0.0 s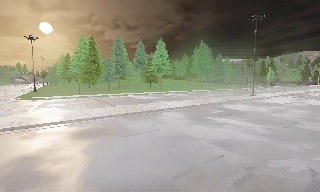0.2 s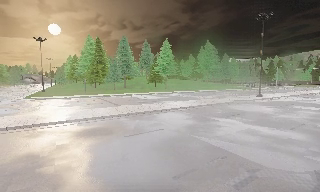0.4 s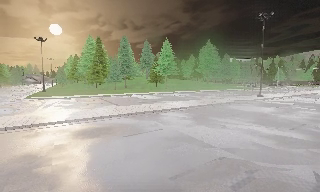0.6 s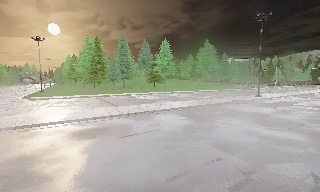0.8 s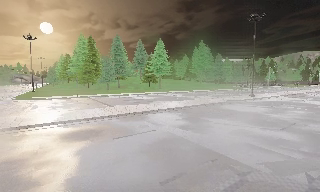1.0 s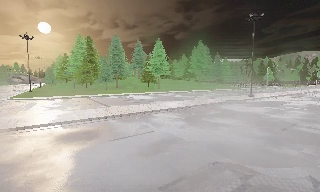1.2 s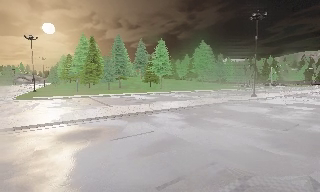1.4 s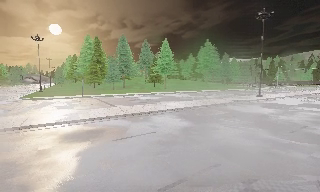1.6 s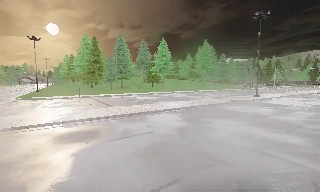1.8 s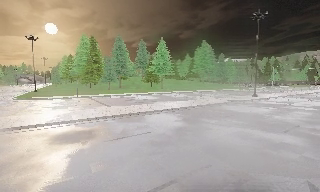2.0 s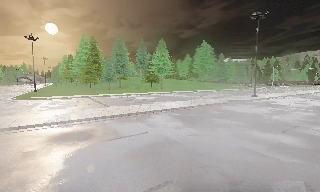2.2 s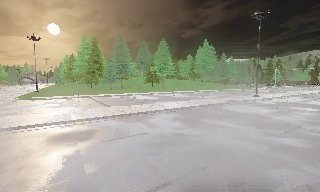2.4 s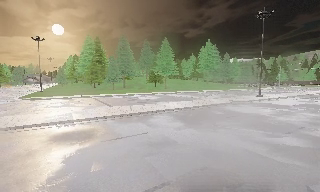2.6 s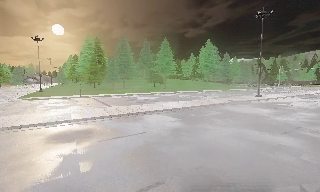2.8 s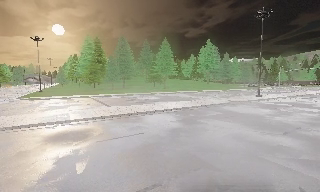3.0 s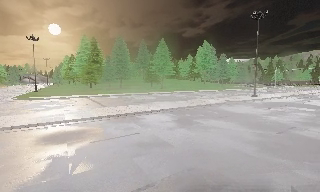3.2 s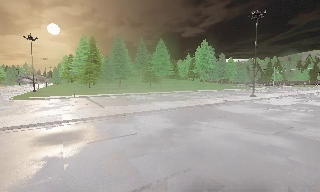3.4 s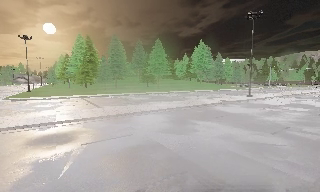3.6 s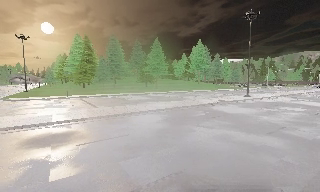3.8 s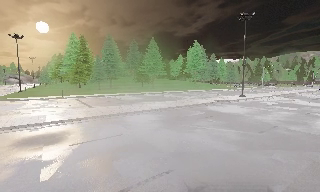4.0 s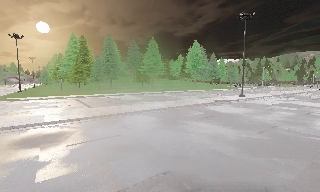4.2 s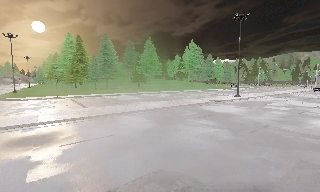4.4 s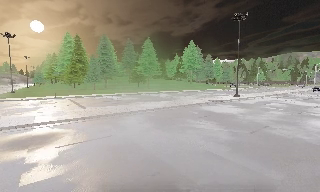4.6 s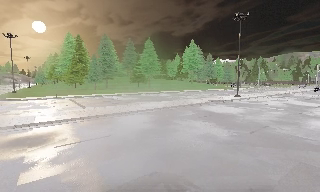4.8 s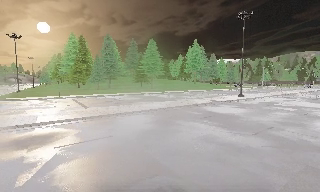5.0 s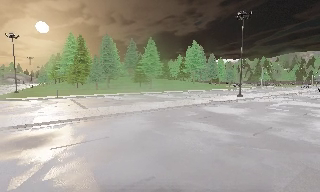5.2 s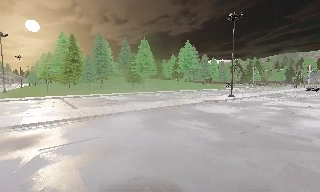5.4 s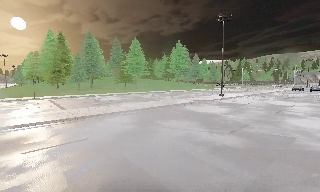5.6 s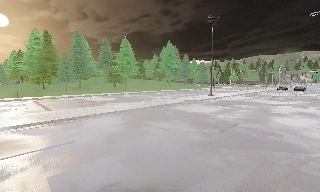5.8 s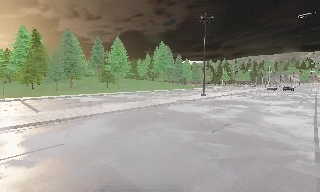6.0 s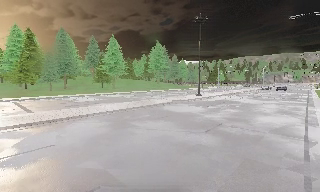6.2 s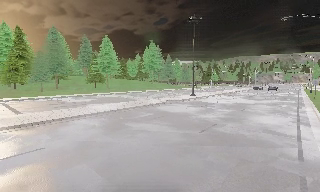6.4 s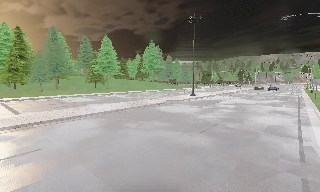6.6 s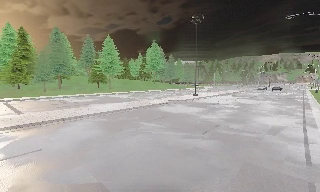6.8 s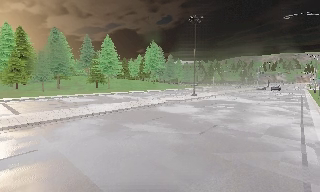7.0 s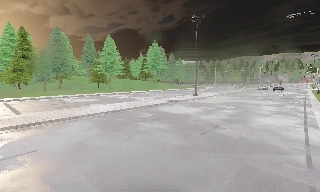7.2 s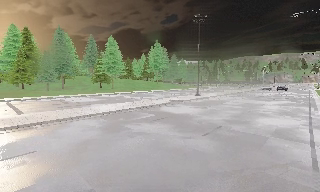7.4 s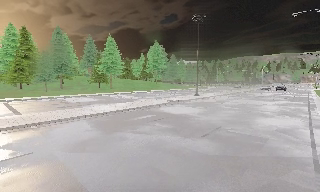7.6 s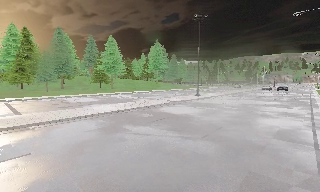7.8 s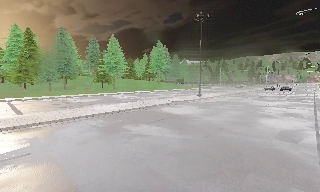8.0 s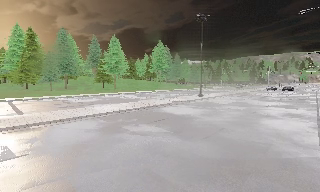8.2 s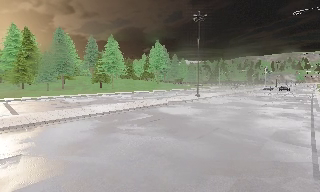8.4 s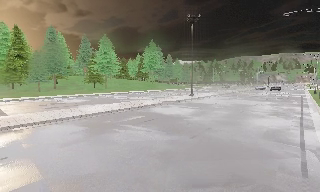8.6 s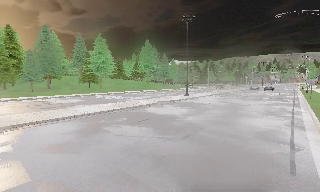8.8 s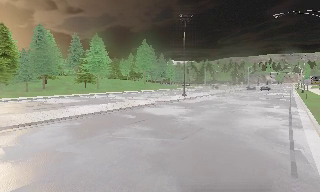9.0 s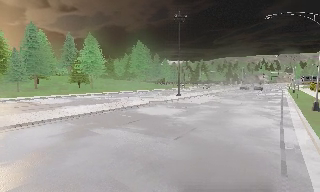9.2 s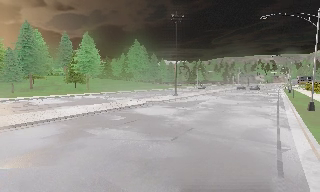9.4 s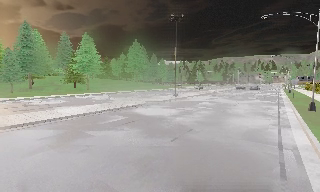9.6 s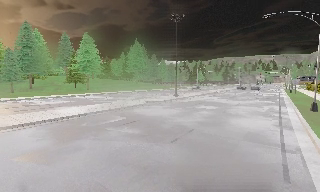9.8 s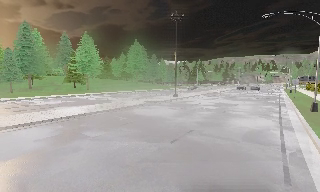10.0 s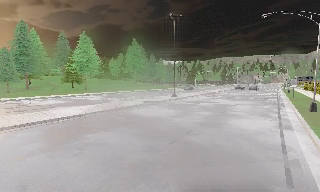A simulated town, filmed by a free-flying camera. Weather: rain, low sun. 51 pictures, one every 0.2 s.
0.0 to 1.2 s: The camera shifts only a little, or ends up much as it began.
1.2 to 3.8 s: The camera travels to its right, about 1.5 m, so close, fixed things drift to the left.
3.8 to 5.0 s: The camera shifts only a little, or ends up much as it began.
5.0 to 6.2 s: The camera pans to its right, which is clockwise from overhead, by about 15 degrees.
6.2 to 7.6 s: The camera travels forward, about 0.5 m, so what stands in front looms larger.
7.6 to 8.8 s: The camera shifts only a little, or ends up much as it began.
8.8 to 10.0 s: The camera travels forward, about 0.5 m, so what stands in front looms larger.
The film runs forward here.
